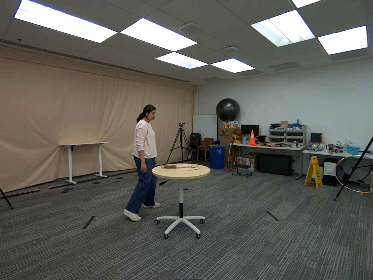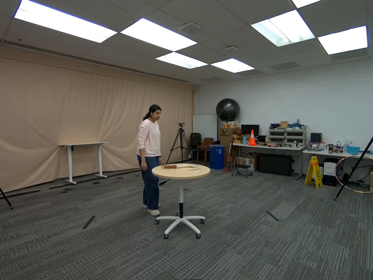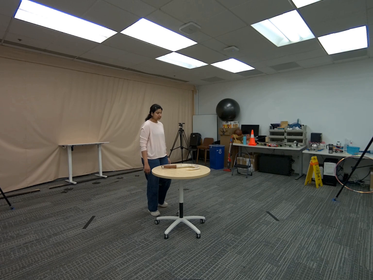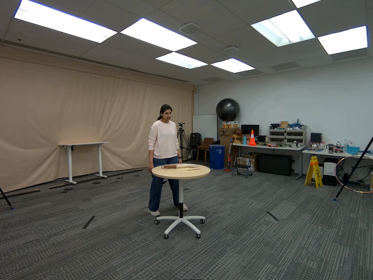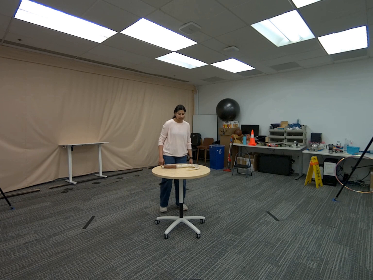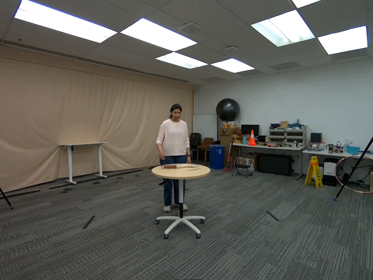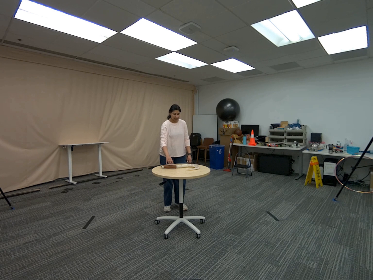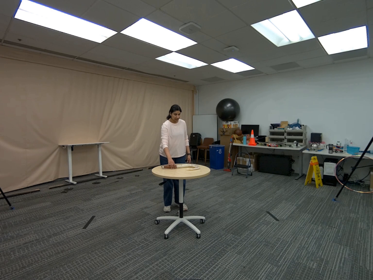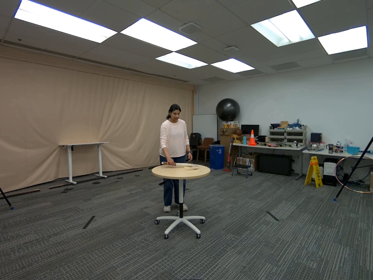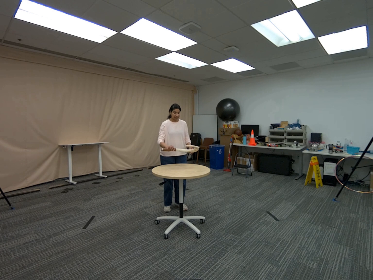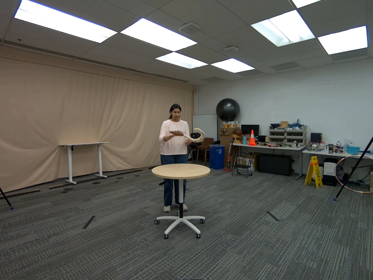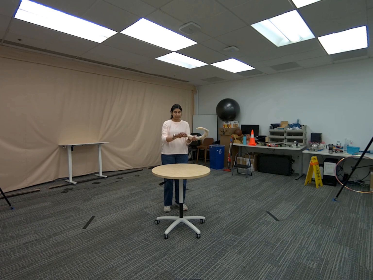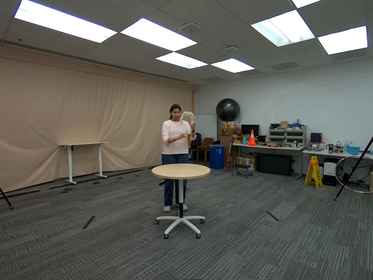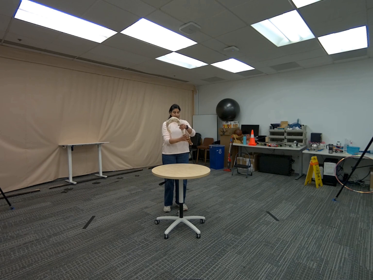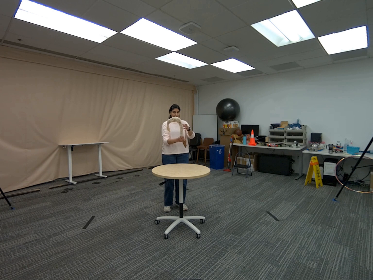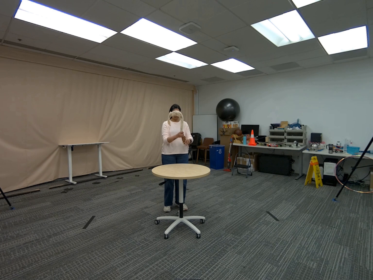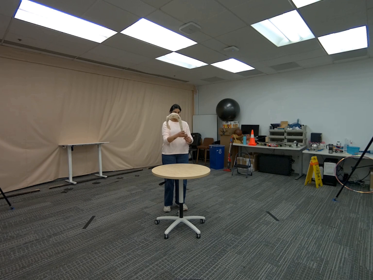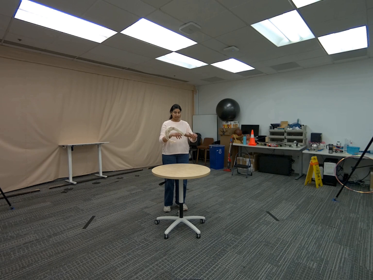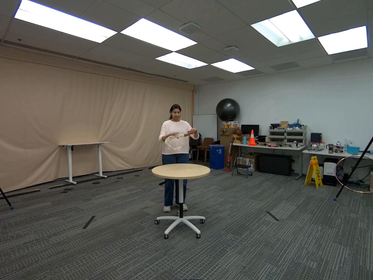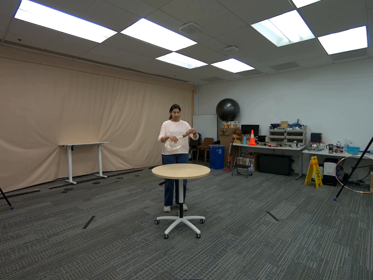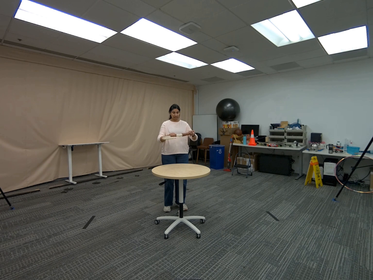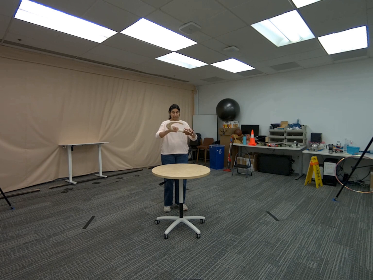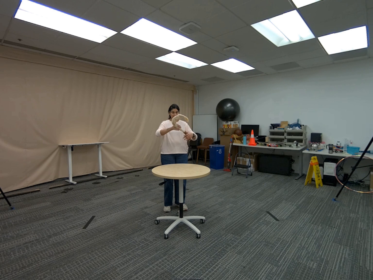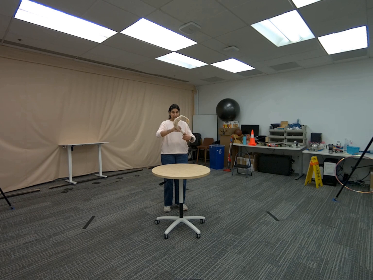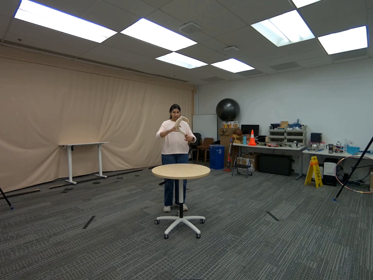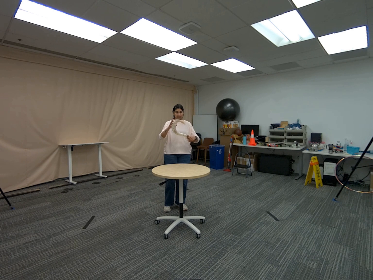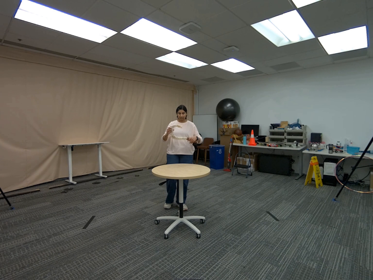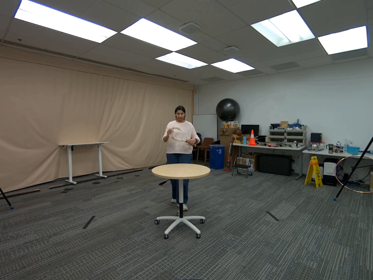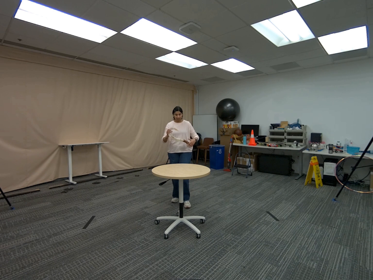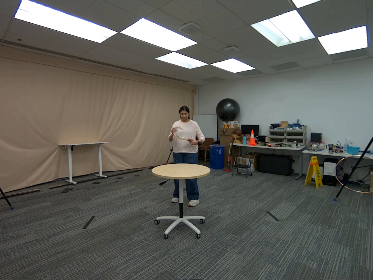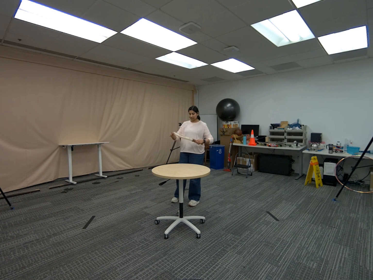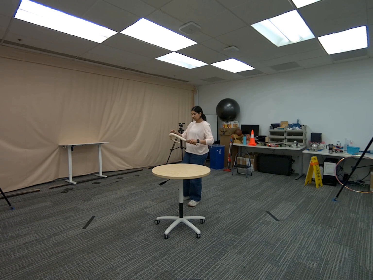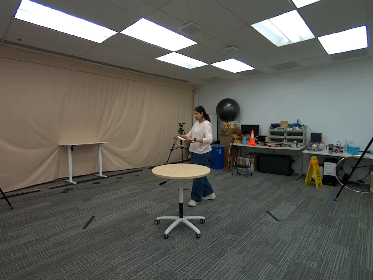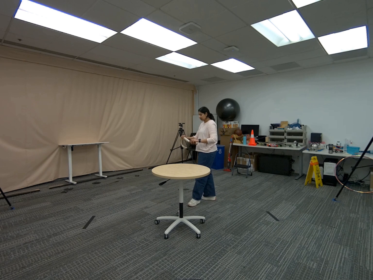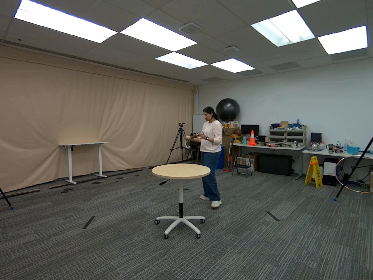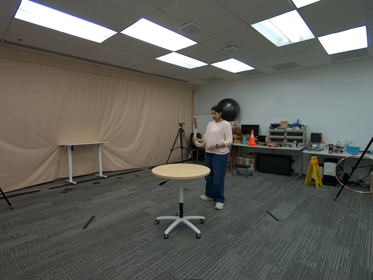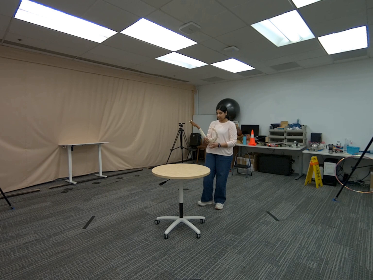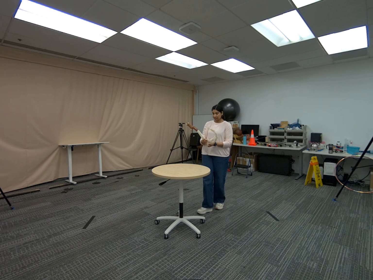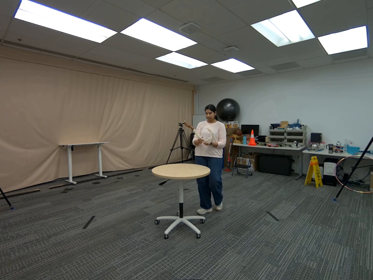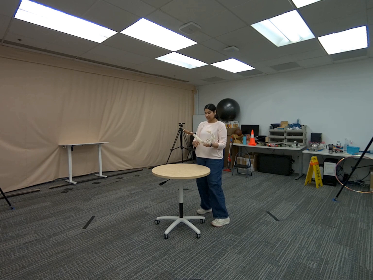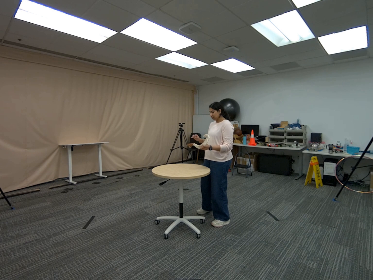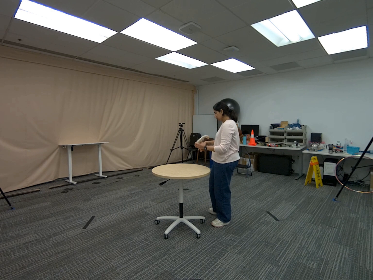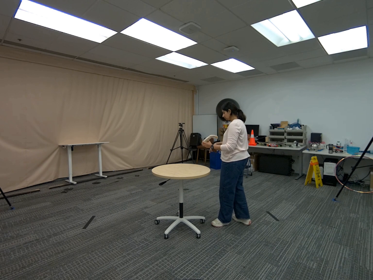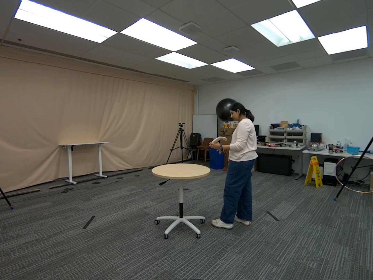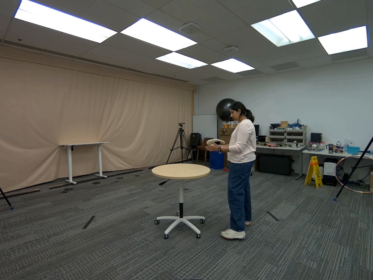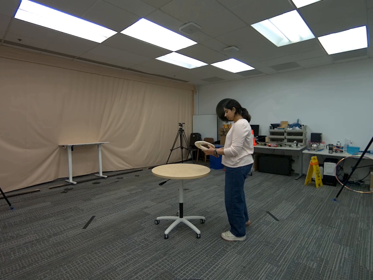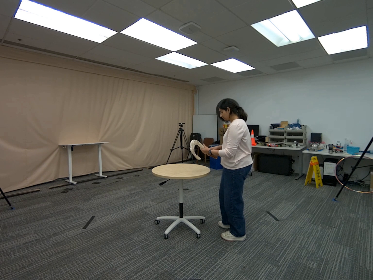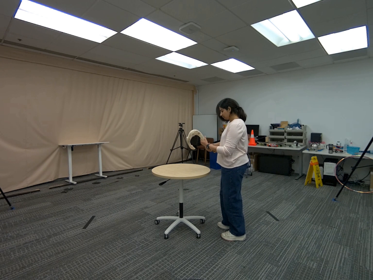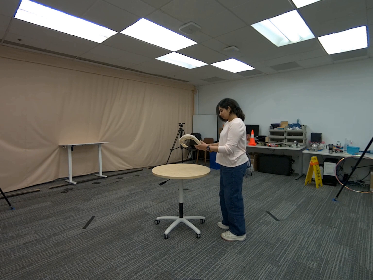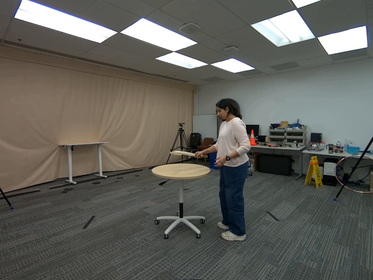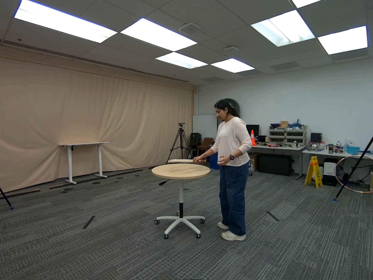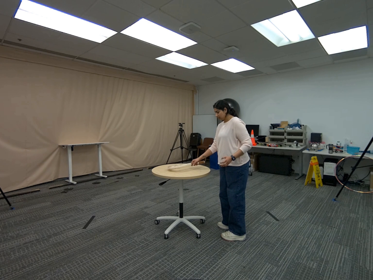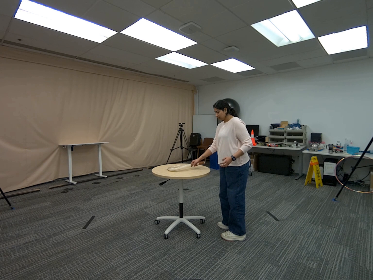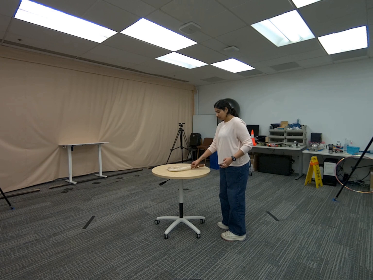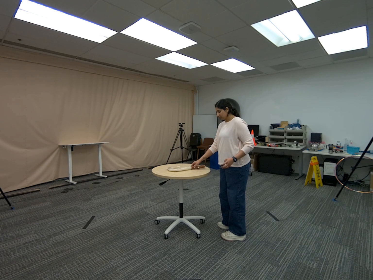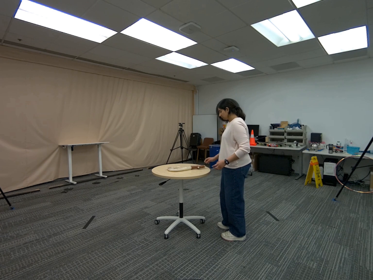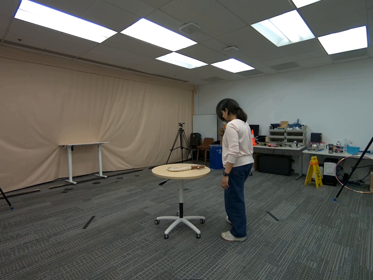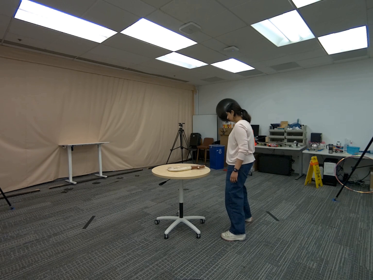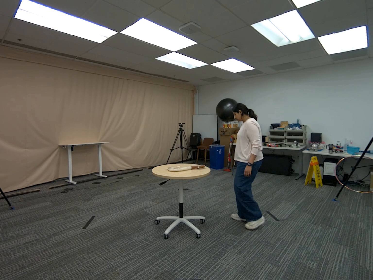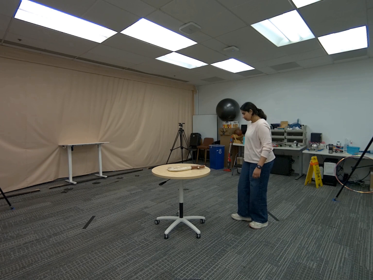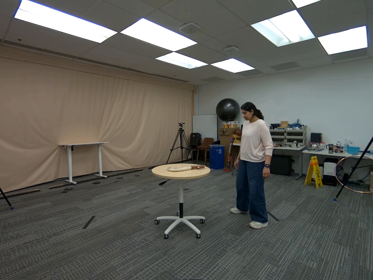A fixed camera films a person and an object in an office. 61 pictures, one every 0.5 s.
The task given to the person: Walk over to the Big Fish Hook on the round table and using both hands pick up the Big Fish Hook and begin to rotate the Big Fish Hook using both hands so that all cameras get a view of the Big Fish Hook. Place the Big Fish Hook on the ground when complete.
